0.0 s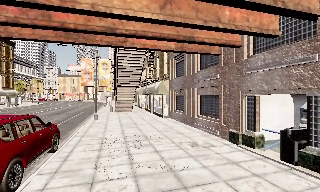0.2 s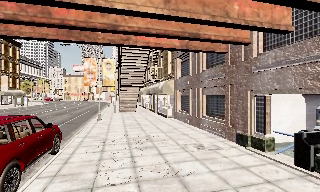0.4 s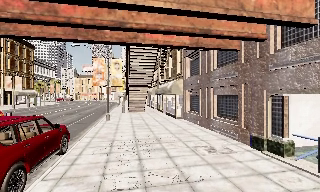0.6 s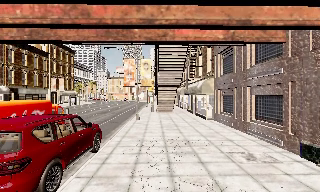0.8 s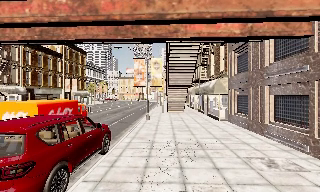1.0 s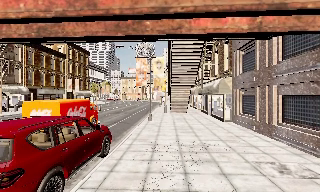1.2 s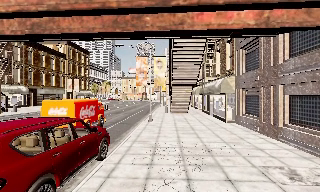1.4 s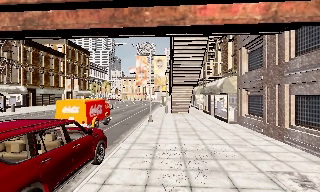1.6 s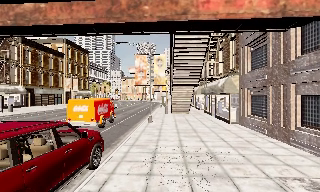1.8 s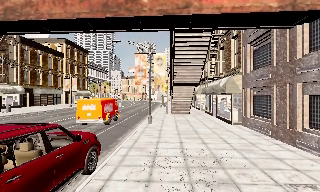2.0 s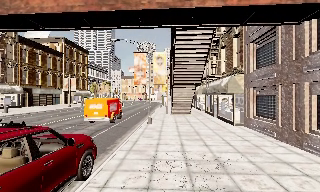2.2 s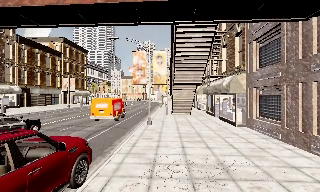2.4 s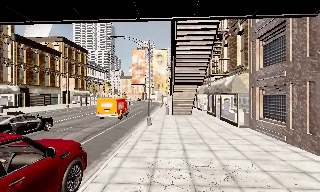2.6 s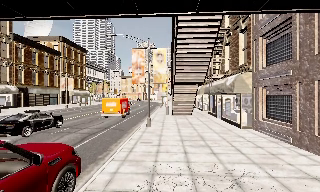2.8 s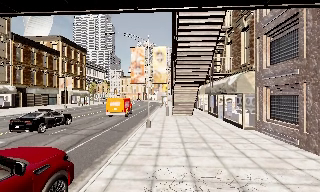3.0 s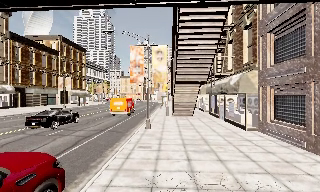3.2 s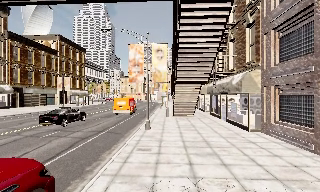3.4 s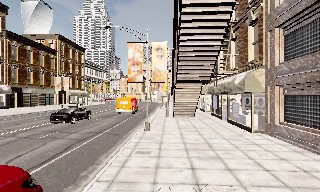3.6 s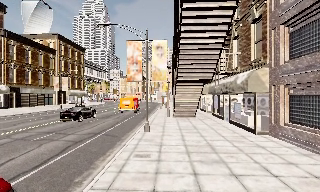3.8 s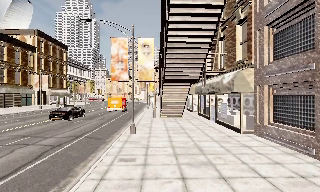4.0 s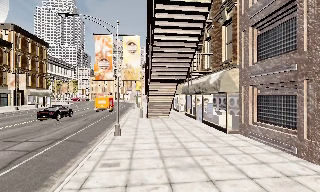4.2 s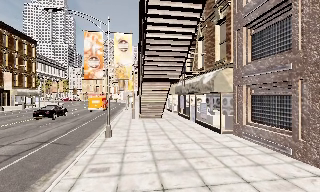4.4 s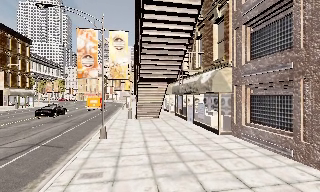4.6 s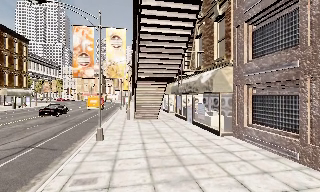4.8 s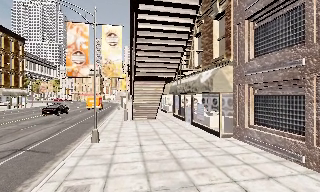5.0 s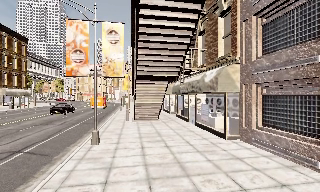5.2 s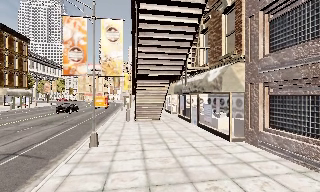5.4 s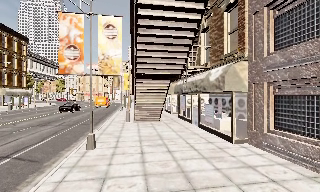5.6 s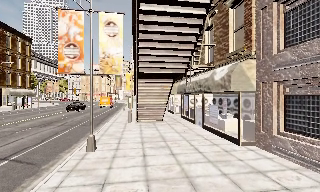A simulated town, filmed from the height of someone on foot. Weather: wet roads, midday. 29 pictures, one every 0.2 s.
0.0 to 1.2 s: The camera swings to its left by about 20 degrees, and the scene slides to the right. It travels forward, about 2 m, so what stands in front looms larger.
1.2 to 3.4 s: The camera travels forward, about 4.5 m, so what stands in front looms larger.
3.4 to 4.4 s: The scene slides to the left, as the camera pans about 15 degrees to its right. It travels forward, about 1.5 m, so what stands in front looms larger.
4.4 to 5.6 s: The camera travels forward, about 2 m, so what stands in front looms larger.
The film runs forward here.
